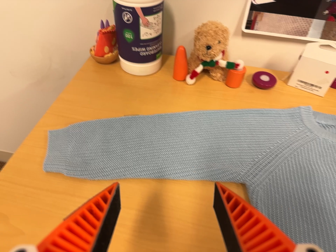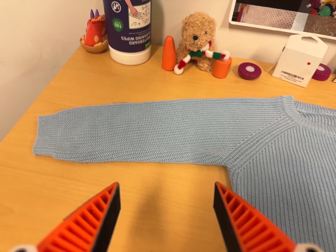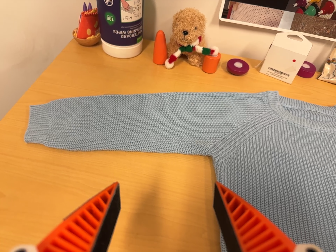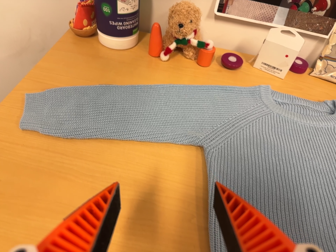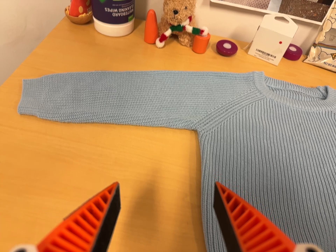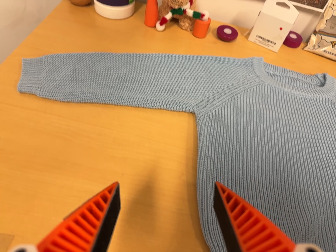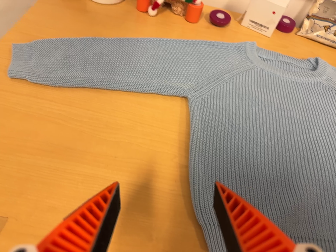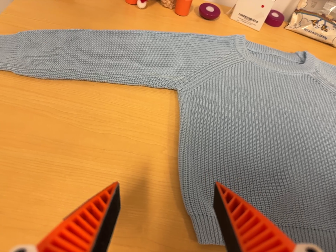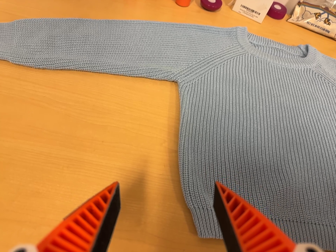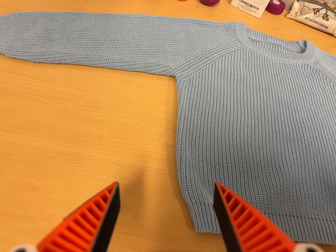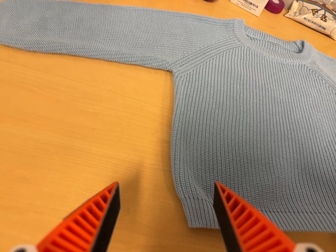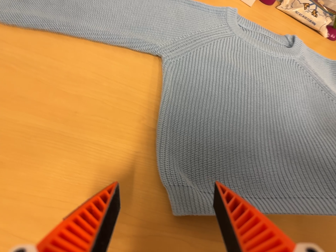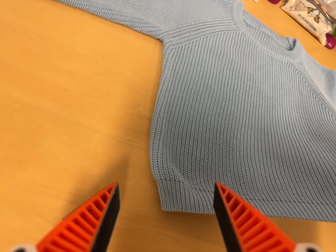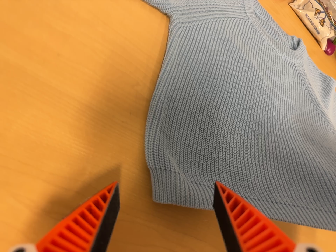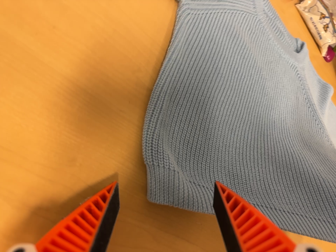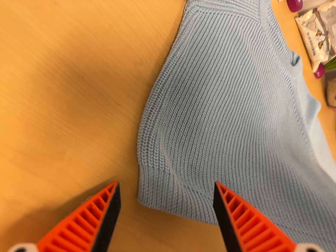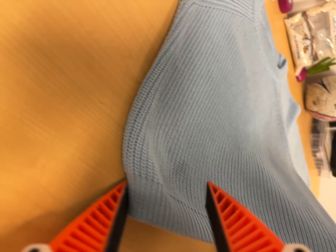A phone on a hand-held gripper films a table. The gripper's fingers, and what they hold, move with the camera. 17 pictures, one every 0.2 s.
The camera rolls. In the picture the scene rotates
clockwise.
The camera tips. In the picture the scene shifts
upward.
0.0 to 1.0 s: The camera travels toward the bottom of its view and backward, about 9 cm, so close, fixed things drift upward.
1.0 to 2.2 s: The camera's aim tips toward the bottom of its view by about 10 degrees, and the scene shifts upward.
2.2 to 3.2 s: The camera pans to its right by about 25 degrees. It travels forward and to its left, about 14 cm, so what stands in front looms larger. Its aim tips toward the bottom of its view by about 10 degrees, and the scene shifts upward. It rolls about its line of sight by about 30 degrees, and the scene rotates clockwise.
The film runs forward here.
